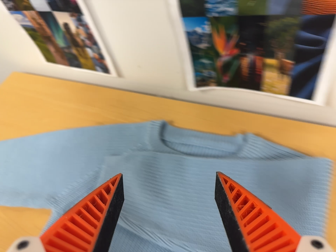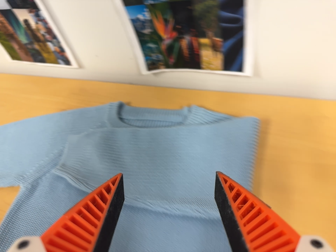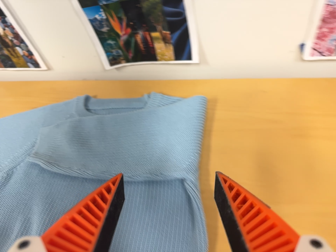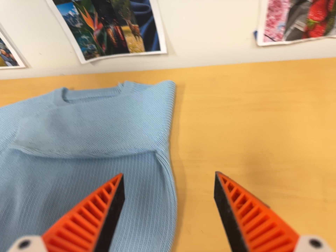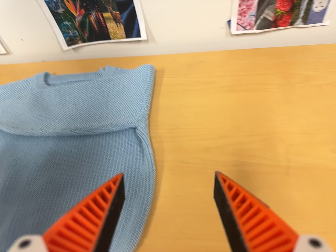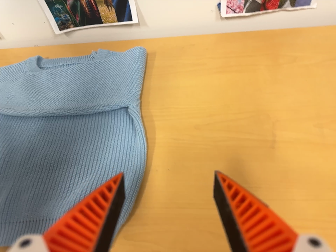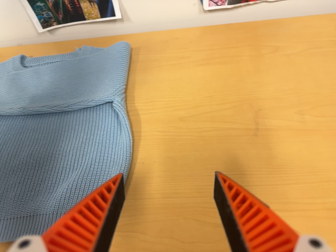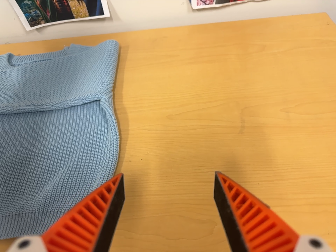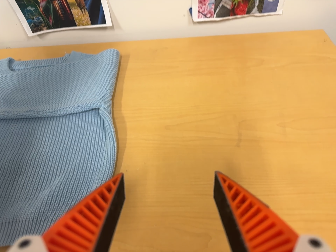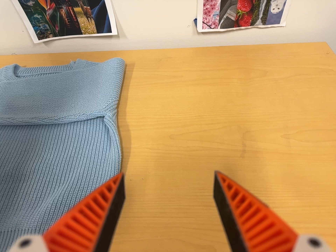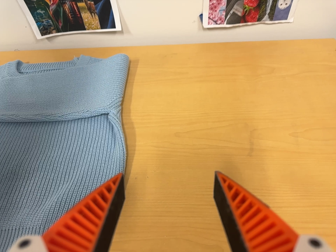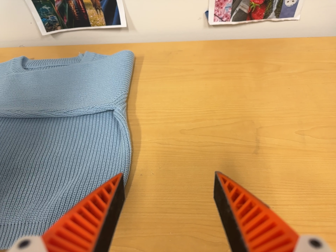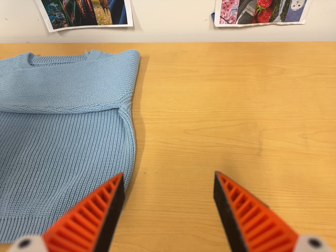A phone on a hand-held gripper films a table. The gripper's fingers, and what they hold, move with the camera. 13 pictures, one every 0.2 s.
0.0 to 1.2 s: The scene slides to the left, as the camera pans about 15 degrees to its right. It travels toward the bottom of its view, backward and to its right, about 34 cm, so close, fixed things drift upward. It rolls about its line of sight by about 15 degrees, and the scene rotates counterclockwise.
1.2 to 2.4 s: The camera shifts only a little, or ends up much as it began.
The film runs forward here.
